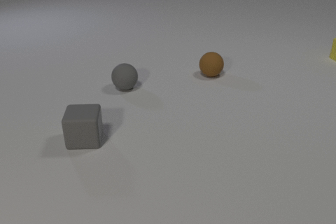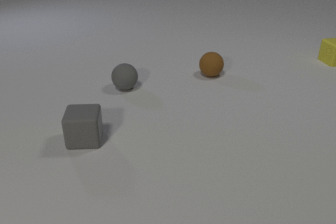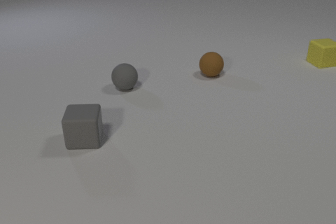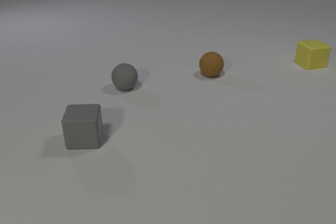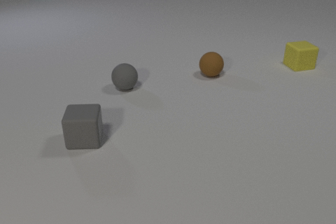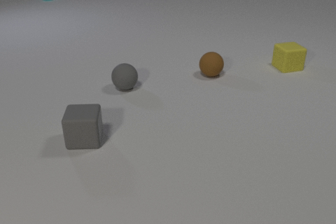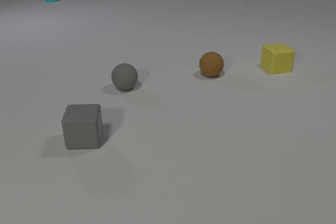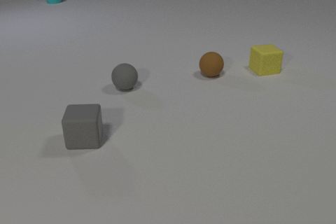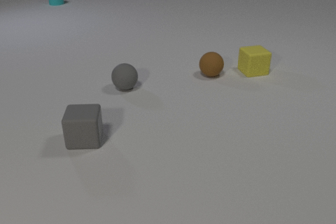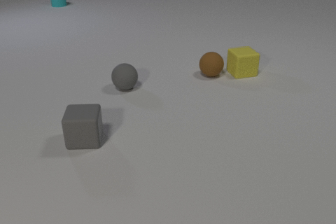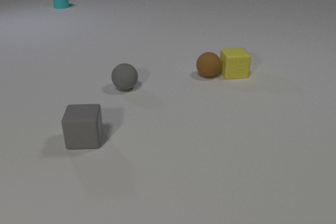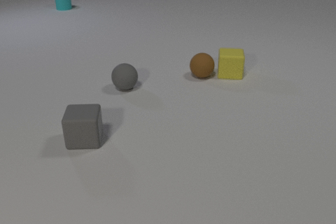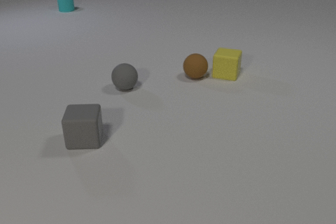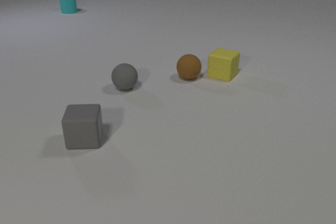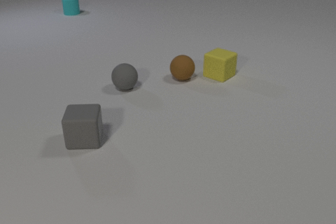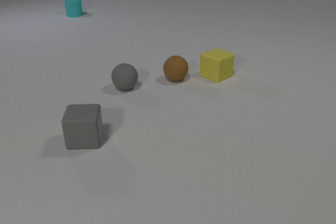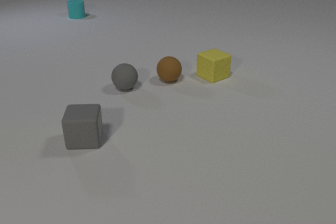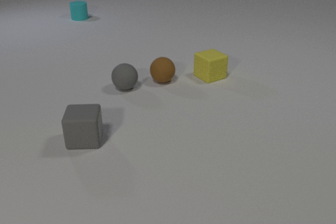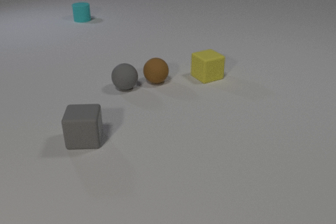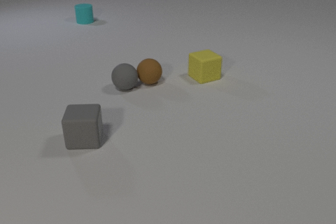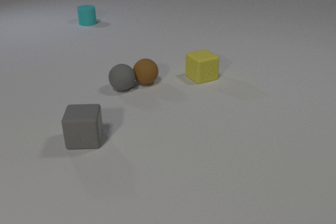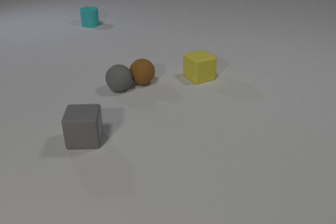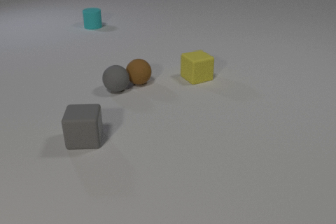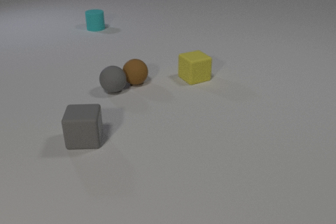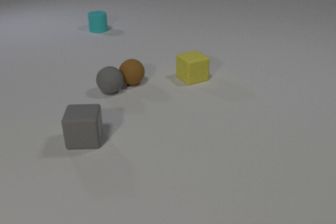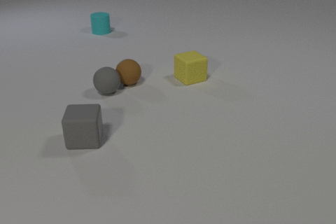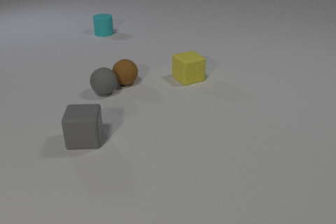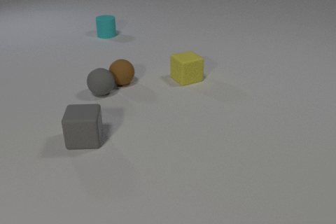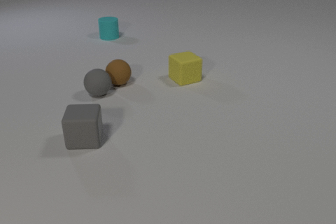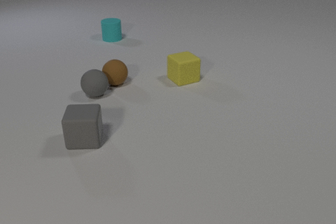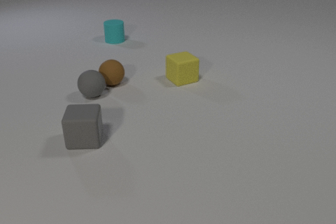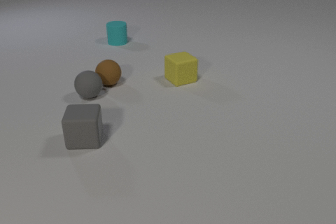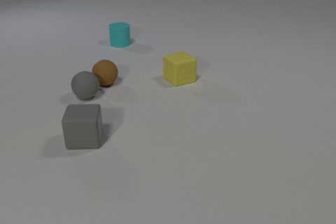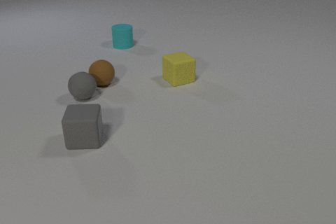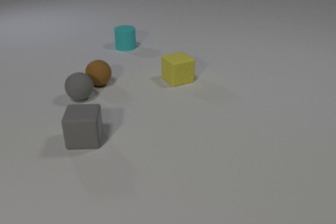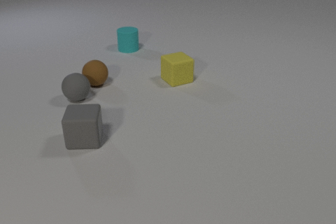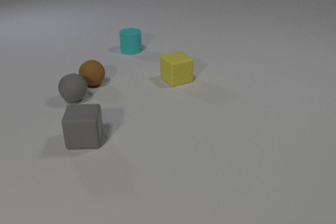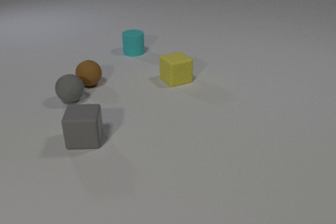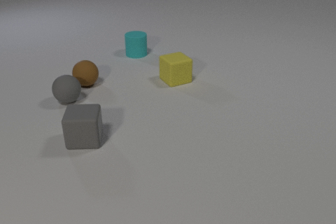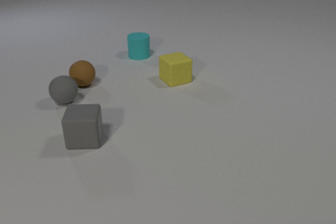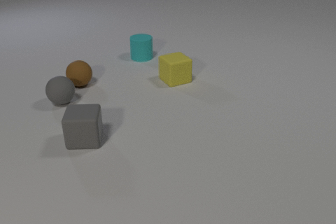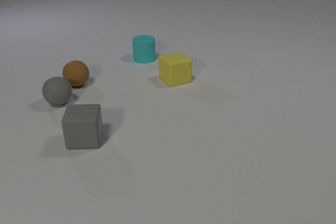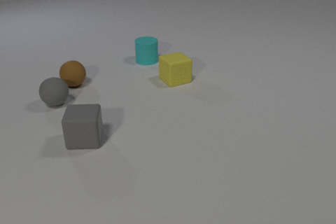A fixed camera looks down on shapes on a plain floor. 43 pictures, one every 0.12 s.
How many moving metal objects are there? 0.
What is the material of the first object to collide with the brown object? rubber.
Are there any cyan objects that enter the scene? yes.
0.00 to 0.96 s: The yellow rubber cube slides to the left and toward the camera. The cyan rubber cylinder comes in at the top edge, slides toward the camera.
0.96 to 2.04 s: The yellow rubber cube slides to the left and toward the camera, spins so that its near face slides to the left, clockwise seen from above. The brown rubber sphere rolls to the left. The cyan rubber cylinder slides toward the camera. The yellow rubber cube and the brown rubber sphere collide.
2.04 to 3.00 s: The yellow rubber cube slides to the left. The brown rubber sphere rolls to the left. The cyan rubber cylinder slides toward the camera and to the right. The gray rubber sphere rolls to the left. The brown rubber sphere and the gray rubber sphere collide.
3.00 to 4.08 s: The yellow rubber cube slides to the left. The brown rubber sphere rolls to the left. The cyan rubber cylinder slides toward the camera and to the right. The gray rubber sphere rolls to the left.
4.08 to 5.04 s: The brown rubber sphere rolls to the left. The cyan rubber cylinder slides toward the camera and to the right. The gray rubber sphere rolls to the left.
